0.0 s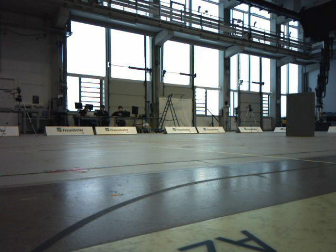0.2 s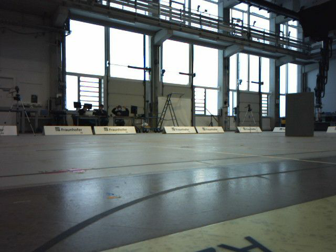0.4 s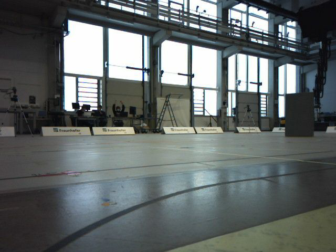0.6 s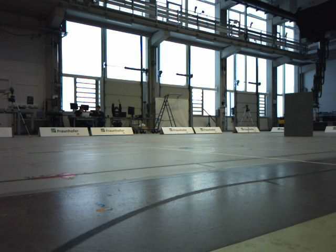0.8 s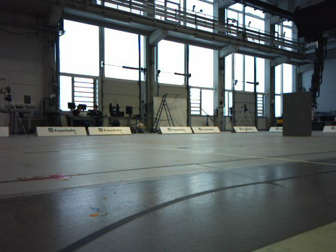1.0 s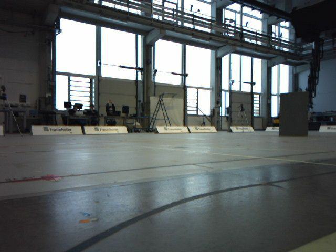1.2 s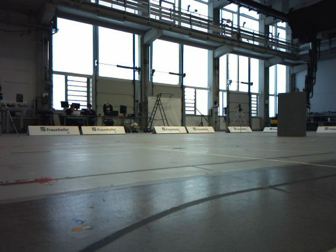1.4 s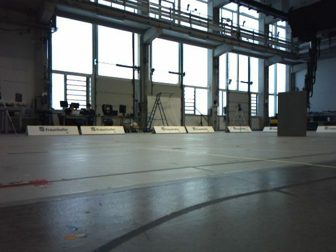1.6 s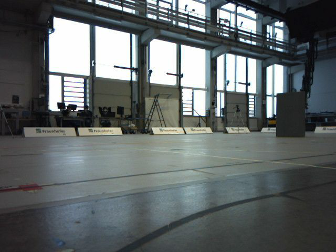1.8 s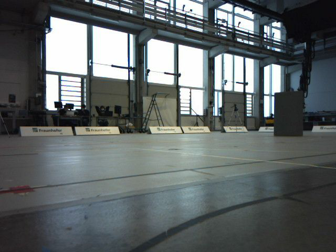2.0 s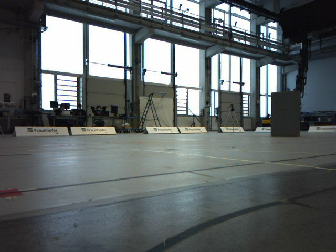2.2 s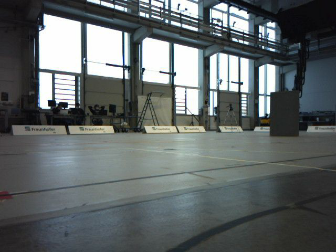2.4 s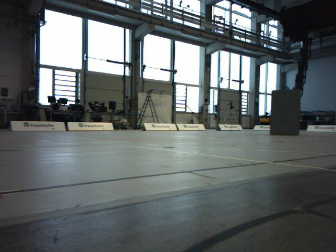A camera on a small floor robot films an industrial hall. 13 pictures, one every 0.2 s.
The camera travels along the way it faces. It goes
forward.
0.0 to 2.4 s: The camera travels forward, about 0.5 m, so what stands in front looms larger.
The film runs forward here.
